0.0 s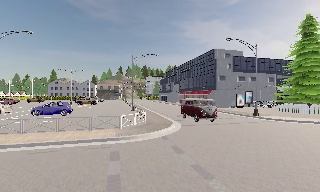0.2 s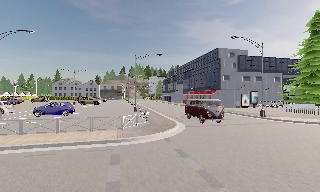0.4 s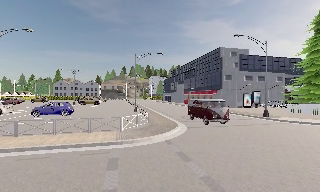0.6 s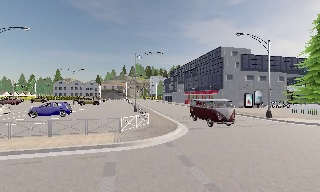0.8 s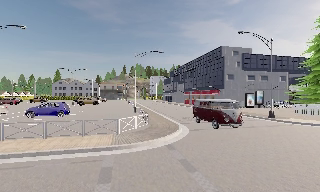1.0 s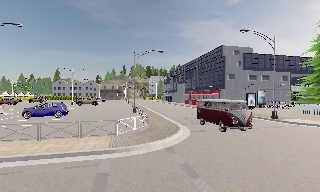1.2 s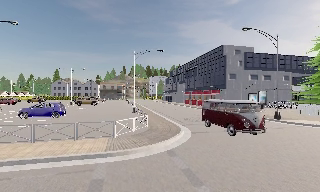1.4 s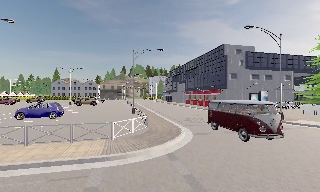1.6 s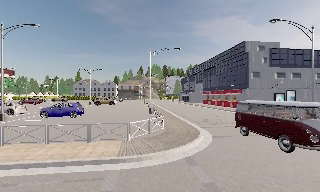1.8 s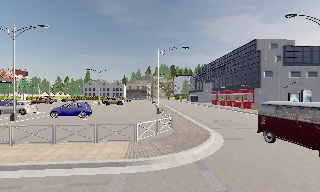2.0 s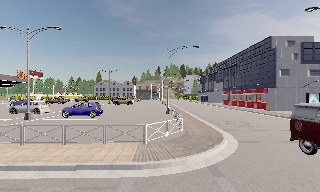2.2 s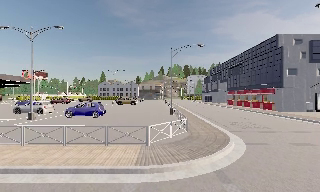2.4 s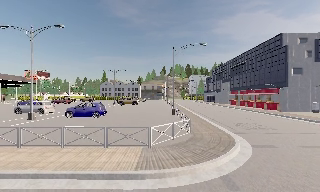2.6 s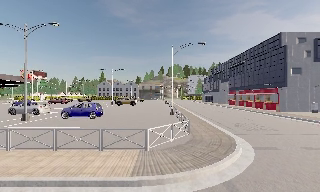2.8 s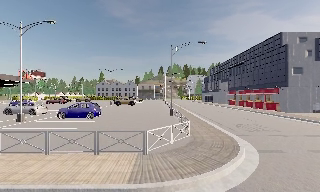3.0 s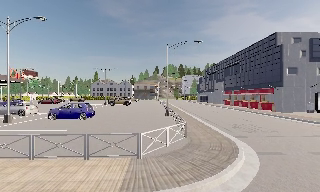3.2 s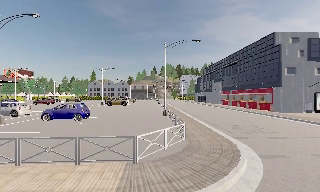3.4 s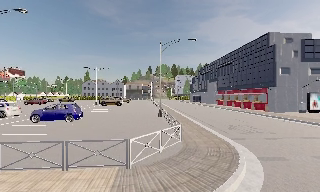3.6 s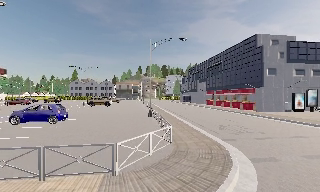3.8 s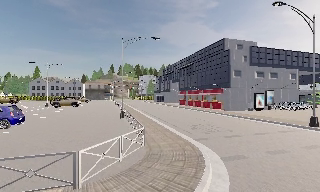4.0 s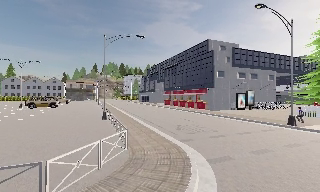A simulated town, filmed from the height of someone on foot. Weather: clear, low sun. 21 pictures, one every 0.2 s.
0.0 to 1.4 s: The camera travels forward, about 2.5 m, so what stands in front looms larger.
1.4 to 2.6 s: The camera swings to its left by about 15 degrees, and the scene slides to the right. It travels forward, about 2 m, so what stands in front looms larger.
2.6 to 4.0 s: The camera pans to its right, which is clockwise from overhead, by about 25 degrees. It travels forward, about 2.5 m, so what stands in front looms larger.
The film runs forward here.
